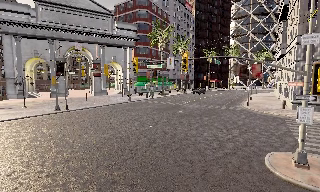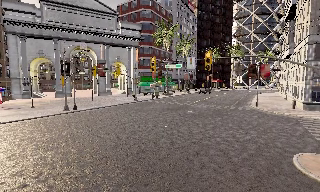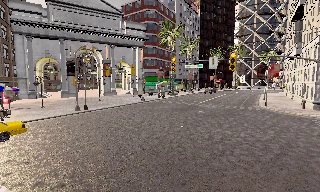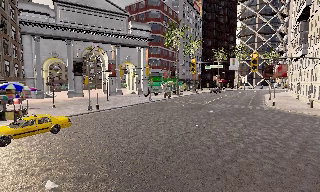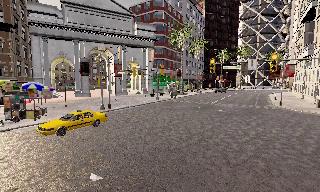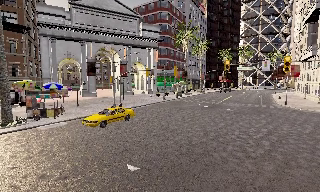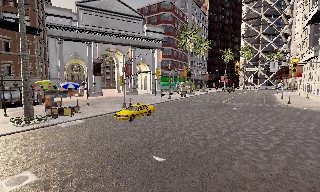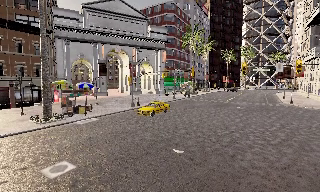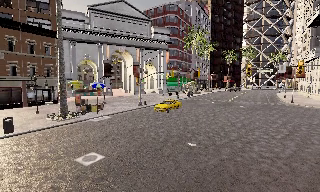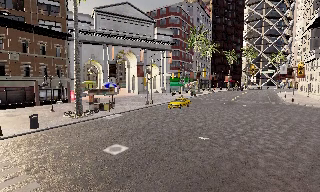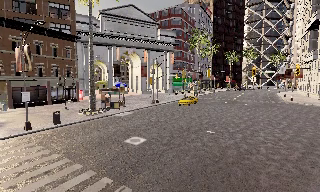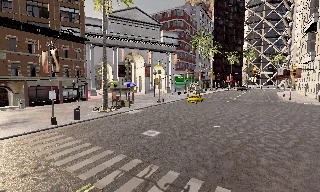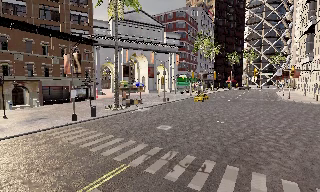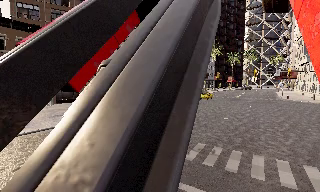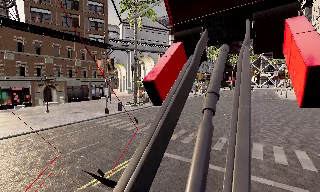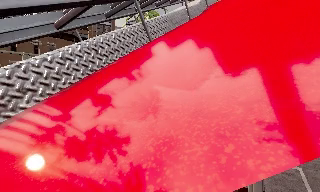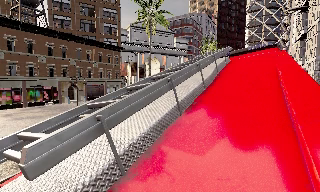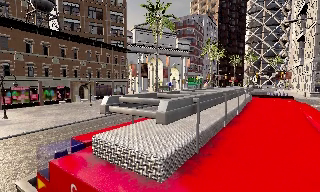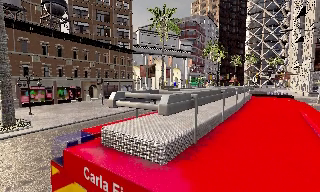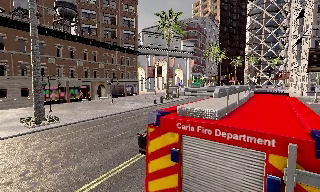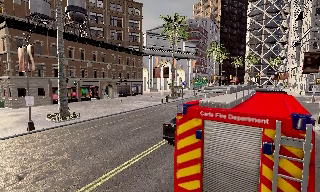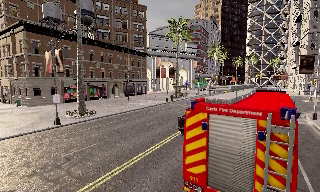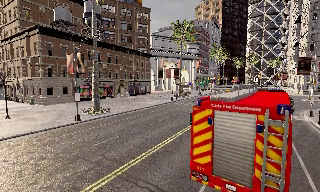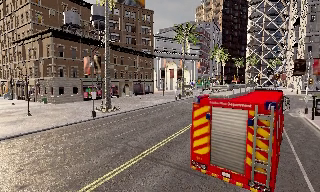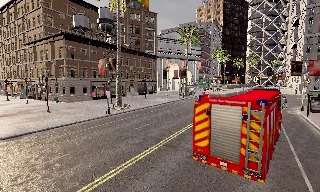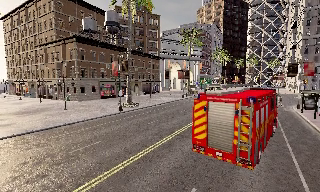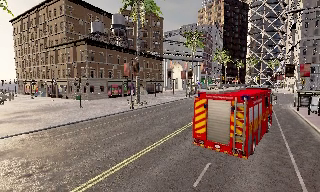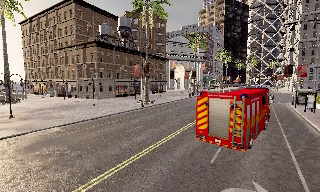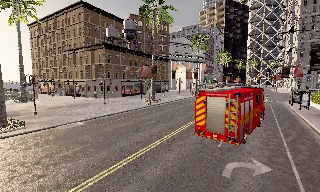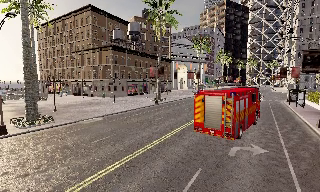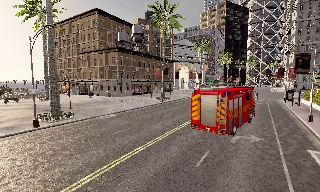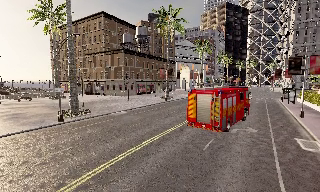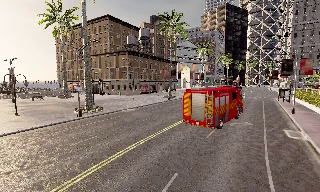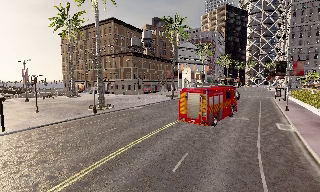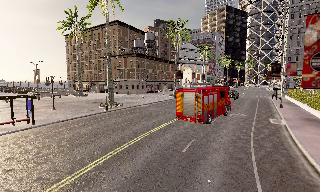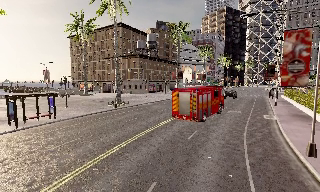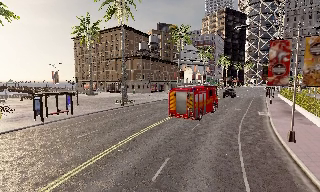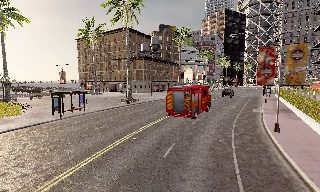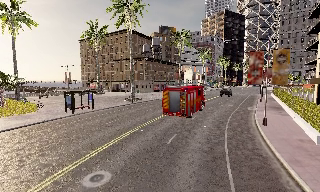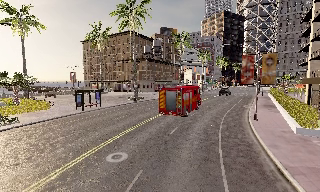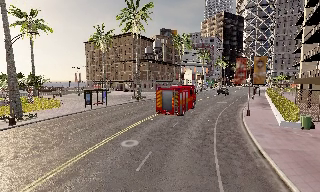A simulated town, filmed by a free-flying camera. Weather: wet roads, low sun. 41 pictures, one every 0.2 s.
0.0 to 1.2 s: The camera travels to its left, about 9 m, so close, fixed things drift to the right.
1.2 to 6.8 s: The camera travels backward and to its left, about 55 m, so what stands in front gets smaller.
6.8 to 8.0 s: The camera travels backward, about 12 m, so what stands in front gets smaller.
The film runs backward here.
